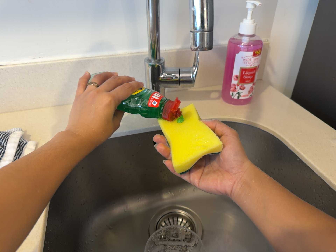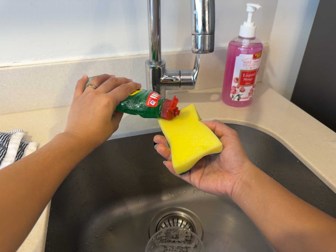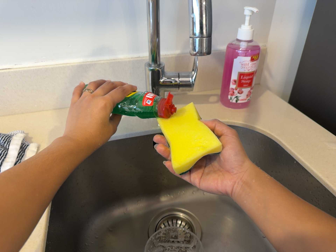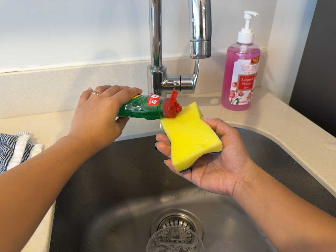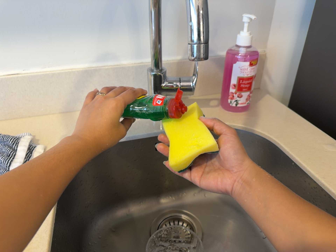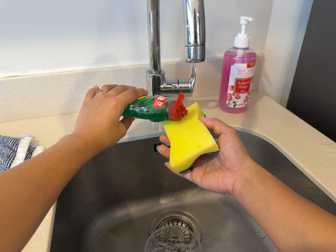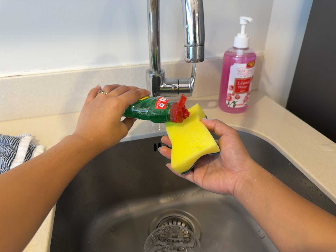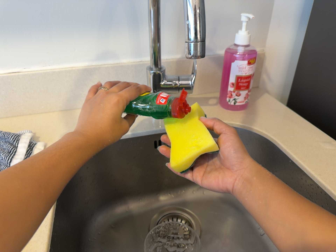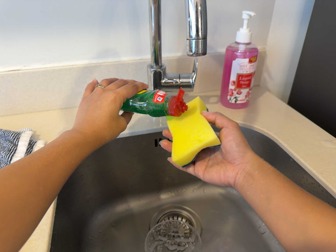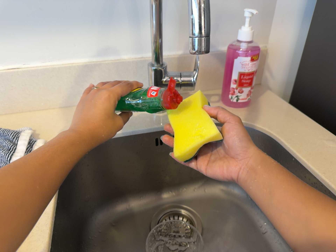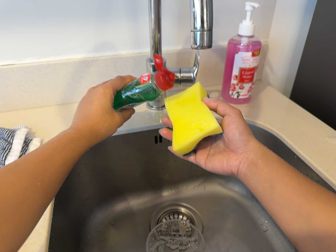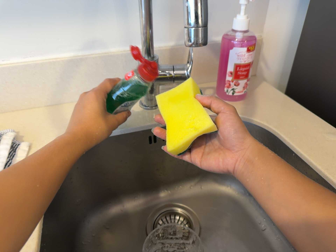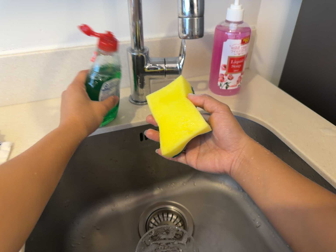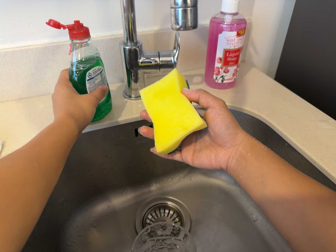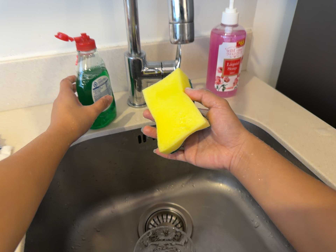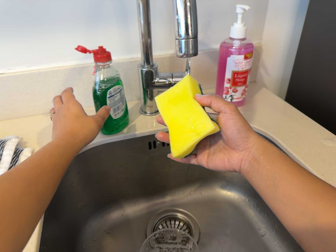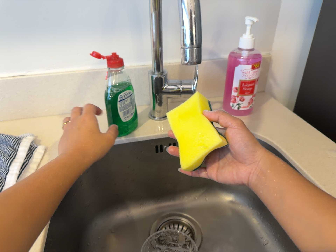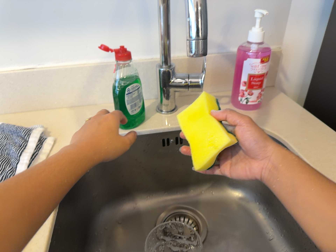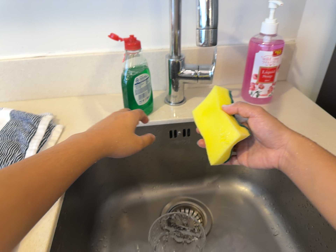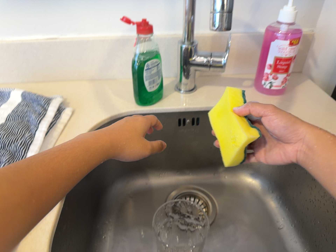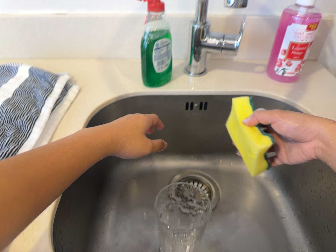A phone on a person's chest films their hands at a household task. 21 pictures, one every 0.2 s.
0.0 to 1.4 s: The camera shifts only a little, or ends up much as it began.
1.4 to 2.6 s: The camera travels forward, about 7 cm, so what stands in front looms larger.
2.6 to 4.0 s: The scene slides to the right, as the camera pans about 15 degrees to its left. It rolls about its line of sight by about 10 degrees, and the scene rotates clockwise.
The film runs backward here.
